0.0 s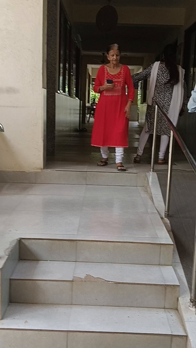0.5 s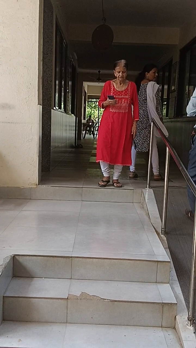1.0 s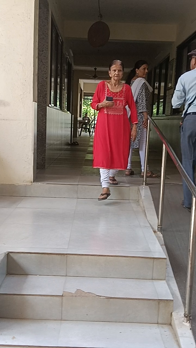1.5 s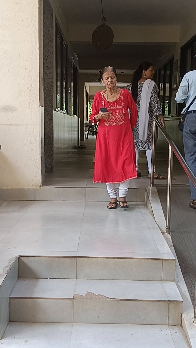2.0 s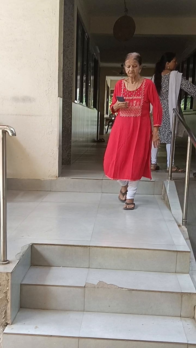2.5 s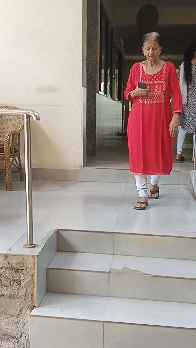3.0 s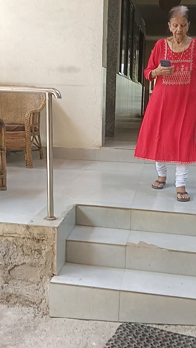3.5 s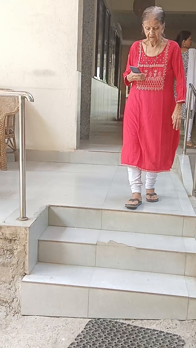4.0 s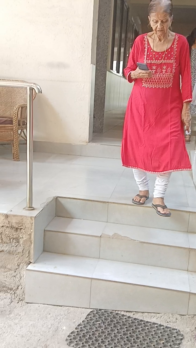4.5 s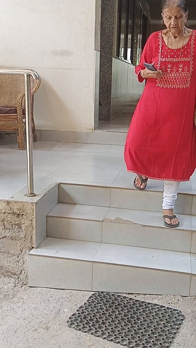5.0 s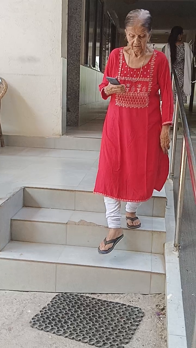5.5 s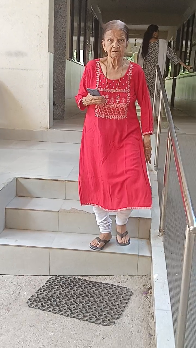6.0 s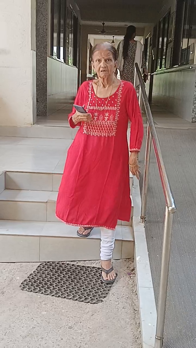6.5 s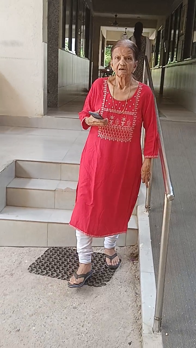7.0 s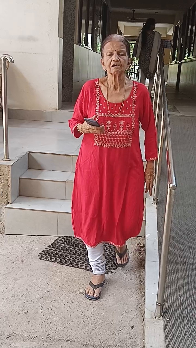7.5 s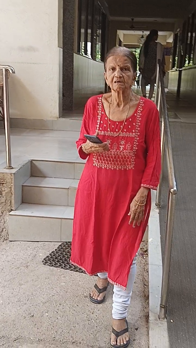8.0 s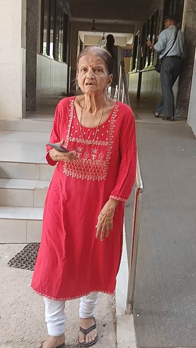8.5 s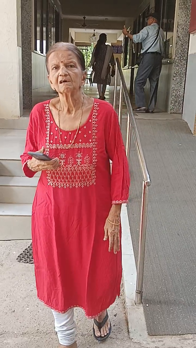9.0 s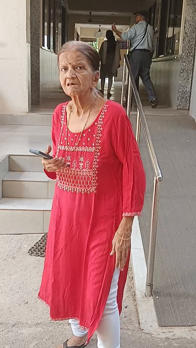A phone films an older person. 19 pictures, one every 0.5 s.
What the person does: Going down stairs.
